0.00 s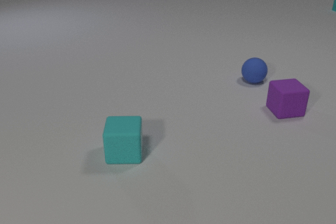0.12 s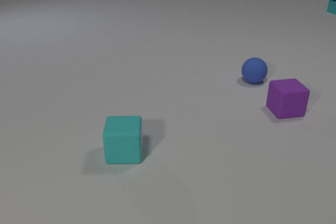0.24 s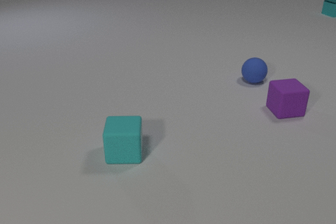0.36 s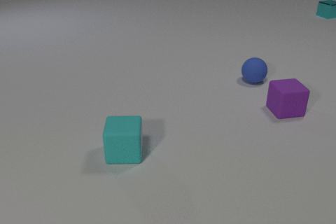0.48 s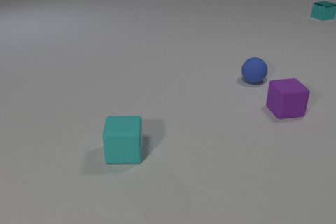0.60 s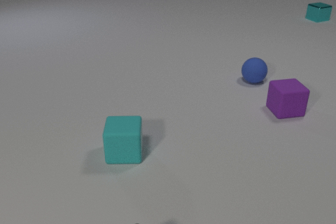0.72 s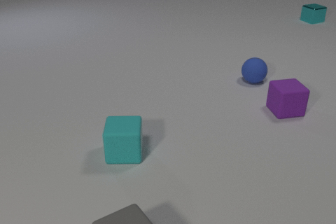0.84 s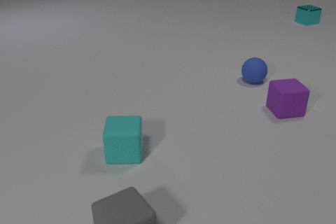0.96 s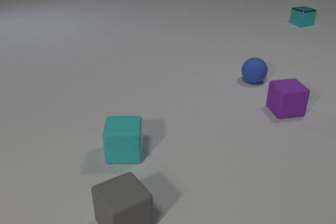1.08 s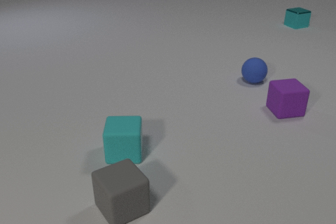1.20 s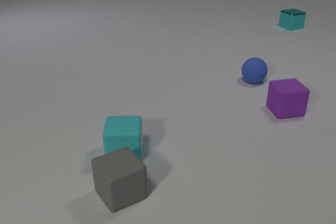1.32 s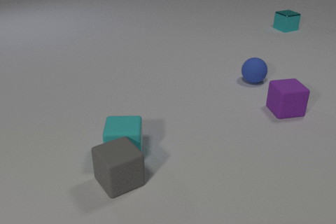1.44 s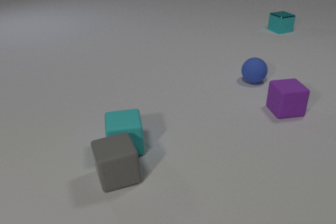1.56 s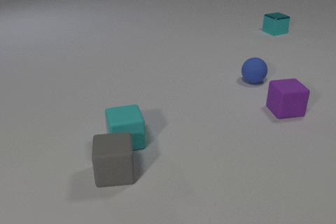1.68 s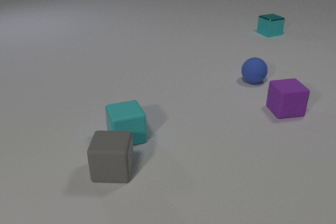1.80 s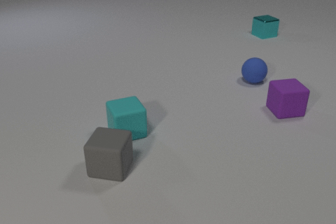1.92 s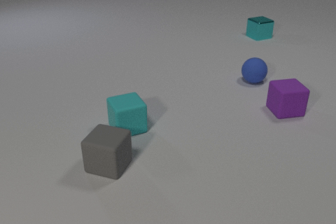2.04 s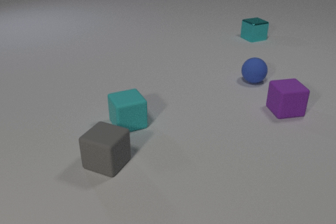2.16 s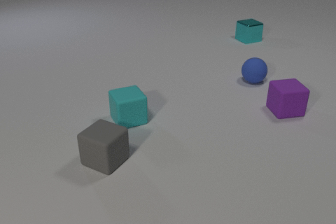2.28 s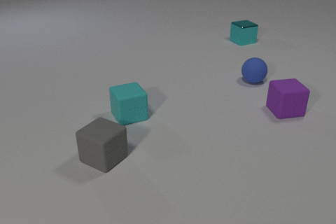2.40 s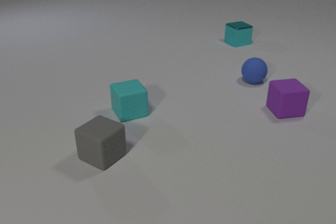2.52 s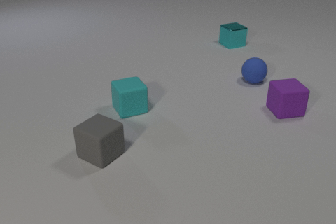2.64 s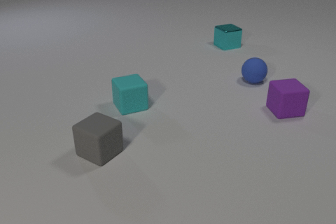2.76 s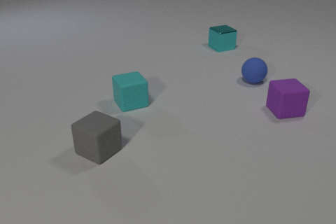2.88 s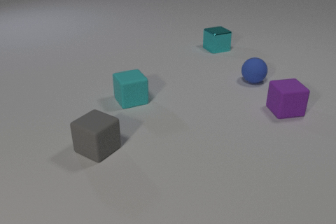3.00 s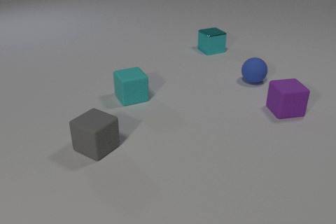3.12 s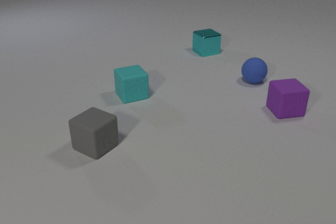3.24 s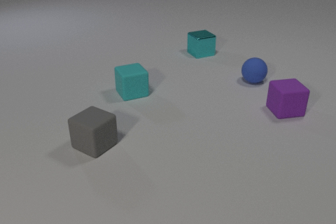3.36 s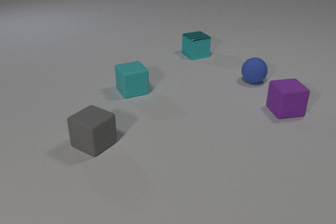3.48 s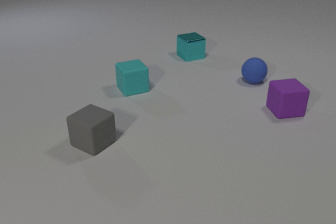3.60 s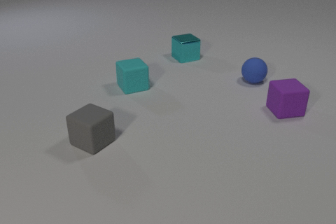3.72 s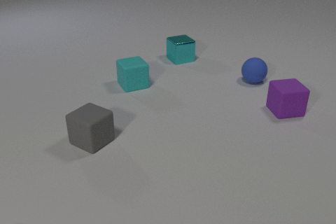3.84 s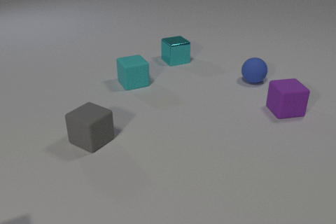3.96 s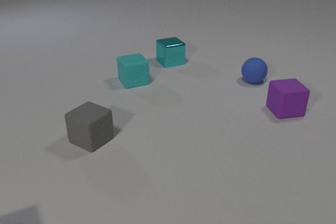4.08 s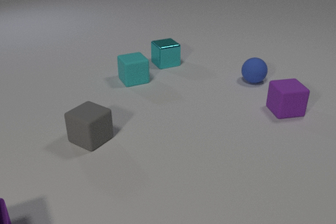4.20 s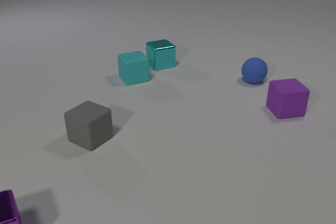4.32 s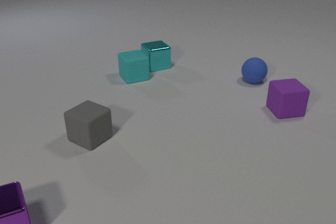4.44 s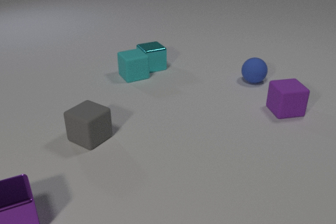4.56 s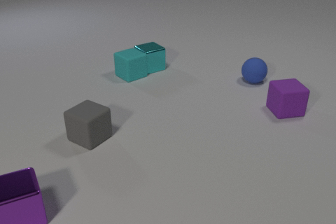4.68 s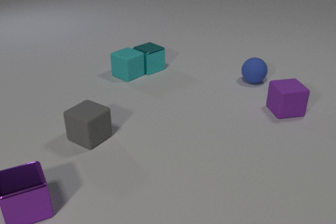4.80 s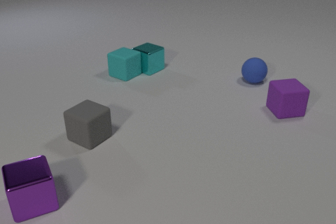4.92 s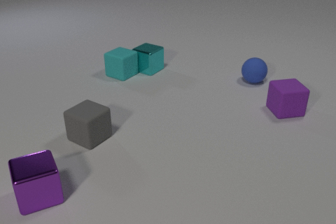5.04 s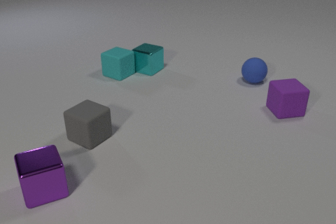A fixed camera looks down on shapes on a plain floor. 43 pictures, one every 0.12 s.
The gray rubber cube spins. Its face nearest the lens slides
to the left.
The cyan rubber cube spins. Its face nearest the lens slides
to the right.
0.00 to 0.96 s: The gray rubber cube comes in at the bottom edge, slides away from the camera. The cyan metal cube slides toward the camera and to the left.
0.96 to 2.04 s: The gray rubber cube slides away from the camera, spins clockwise seen from above by about 60 degrees, its near face sliding to the left. The cyan rubber cube slides away from the camera, spins so that its near face slides to the right, counterclockwise seen from above. The cyan metal cube slides toward the camera and to the left. The gray rubber cube and the cyan rubber cube collide.
2.04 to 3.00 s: The gray rubber cube slides away from the camera. The cyan rubber cube slides away from the camera. The cyan metal cube slides toward the camera and to the left.
3.00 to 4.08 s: The gray rubber cube slides away from the camera. The cyan rubber cube slides away from the camera. The purple metal cube comes in at the bottom edge. The cyan metal cube slides to the left and toward the camera.
4.08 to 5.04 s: The cyan rubber cube slides away from the camera and to the left, spins counterclockwise seen from above by about 30 degrees, its near face sliding to the right. The purple metal cube slides away from the camera and to the right. The cyan metal cube slides to the left and toward the camera, spins counterclockwise seen from above by about 30 degrees, its near face sliding to the right. The cyan rubber cube and the cyan metal cube collide.
What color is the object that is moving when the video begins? cyan.
What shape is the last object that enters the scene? cube.
How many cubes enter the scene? 2.
